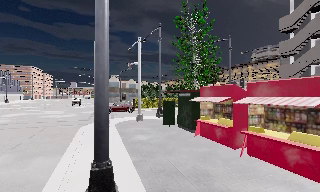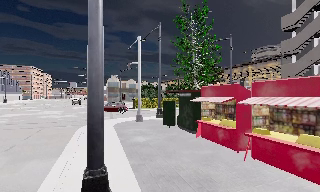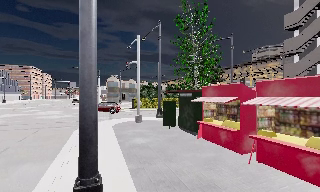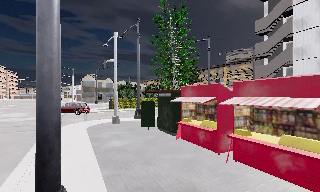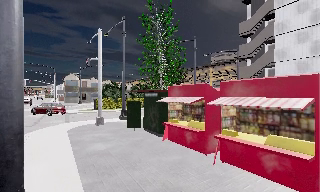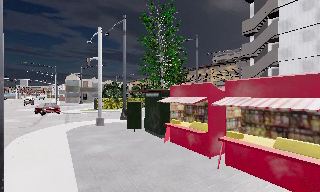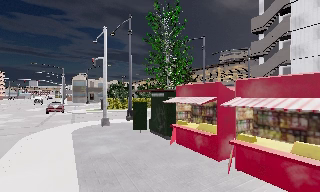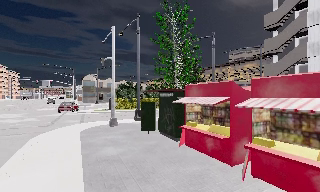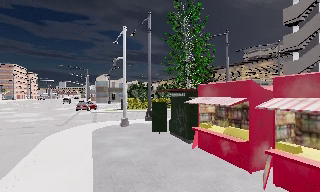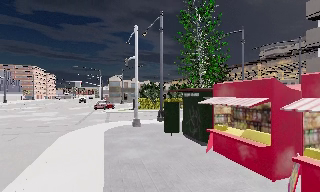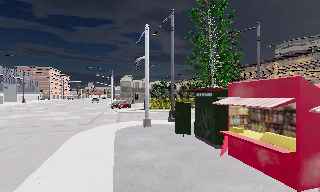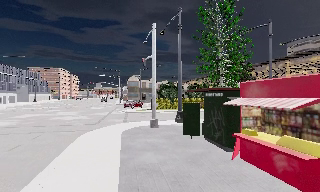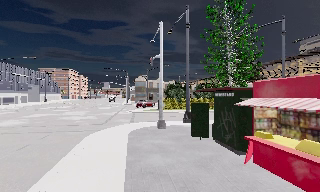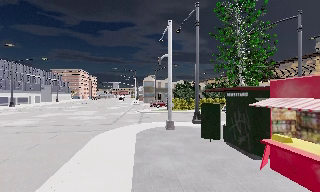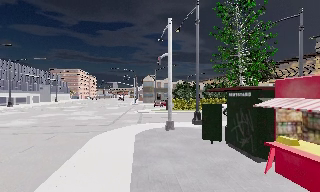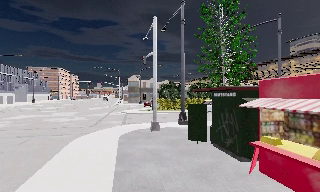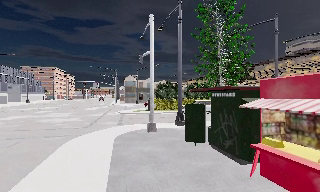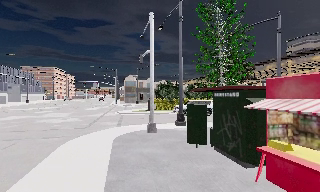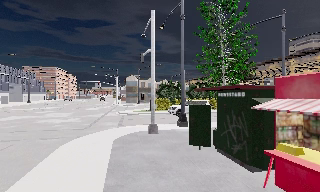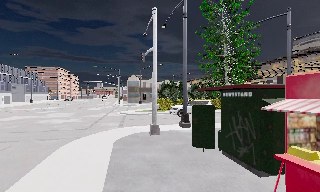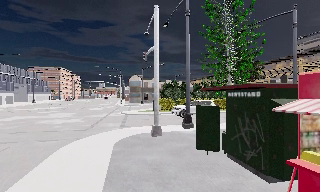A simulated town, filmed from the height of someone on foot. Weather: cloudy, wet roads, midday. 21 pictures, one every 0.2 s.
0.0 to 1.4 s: The camera travels forward, about 2 m, so what stands in front looms larger.
1.4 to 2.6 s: The scene slides to the right, as the camera pans about 20 degrees to its left. It travels forward, about 1.5 m, so what stands in front looms larger.
2.6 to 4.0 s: The camera travels forward, about 2 m, so what stands in front looms larger.
The film runs forward here.
